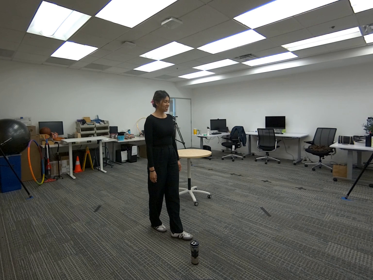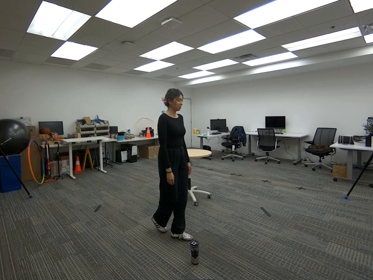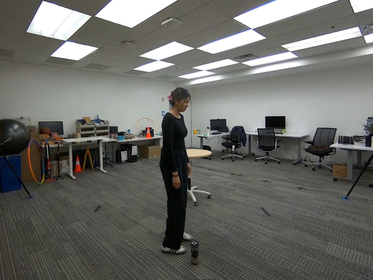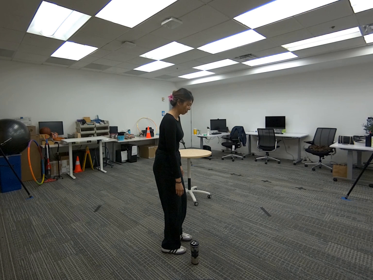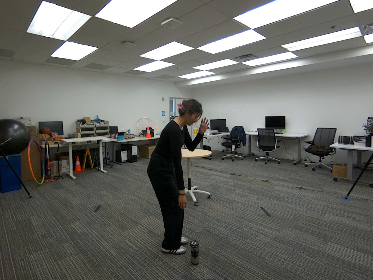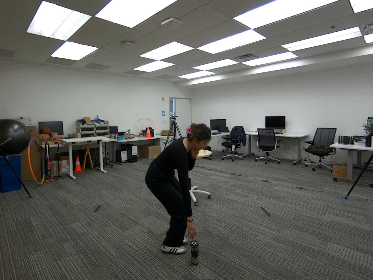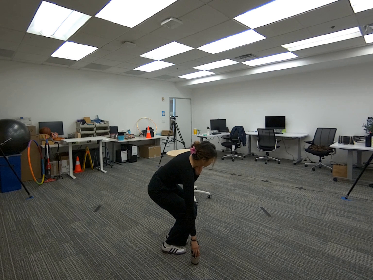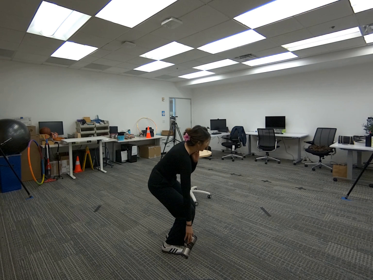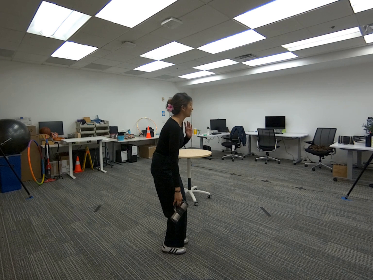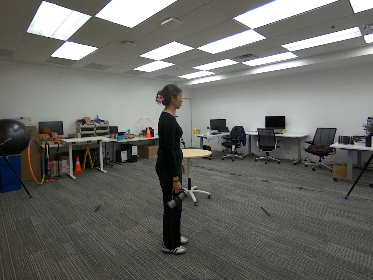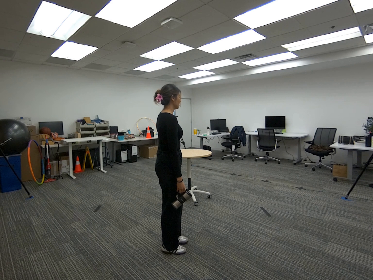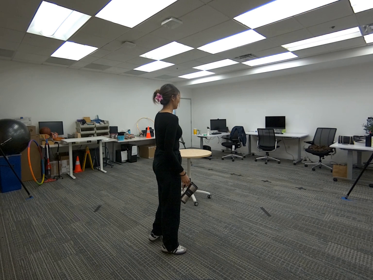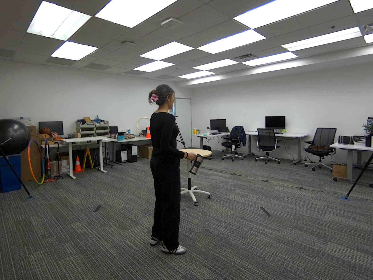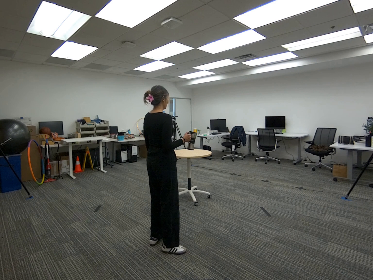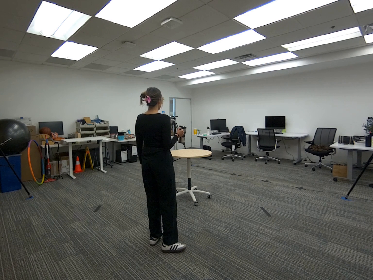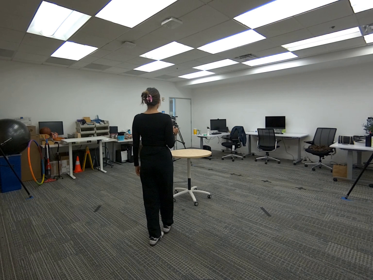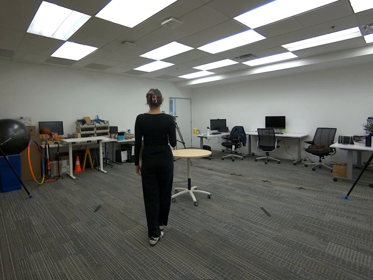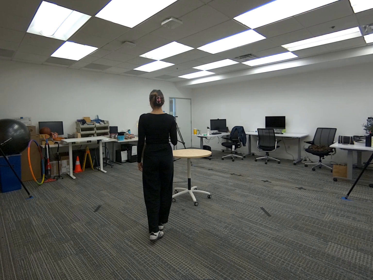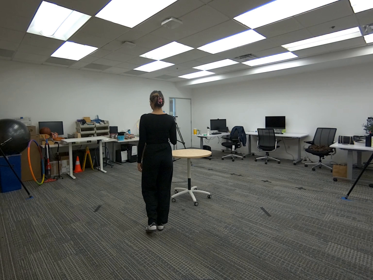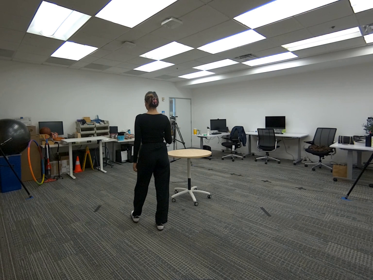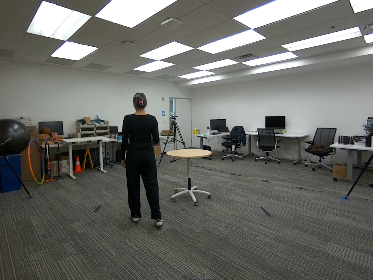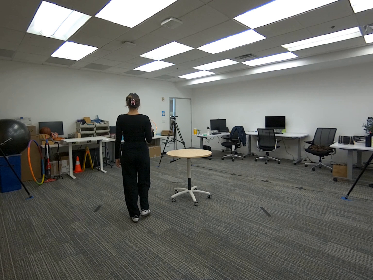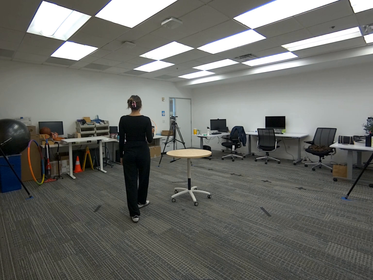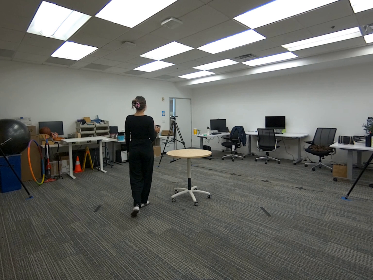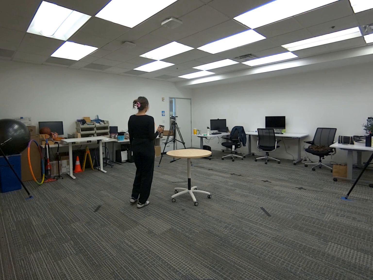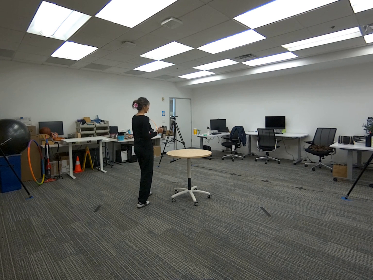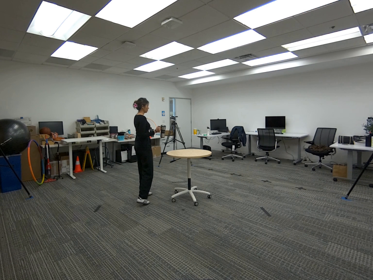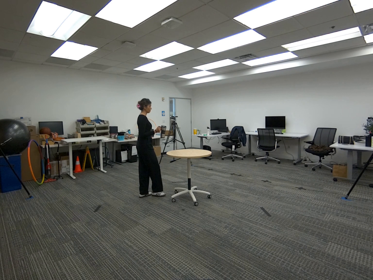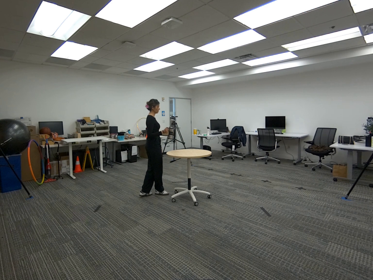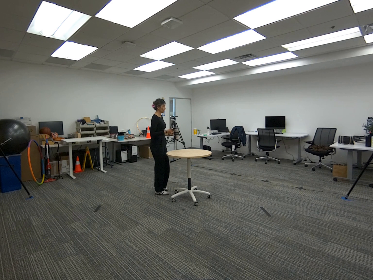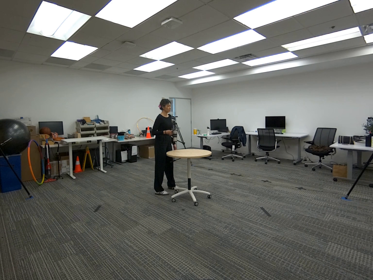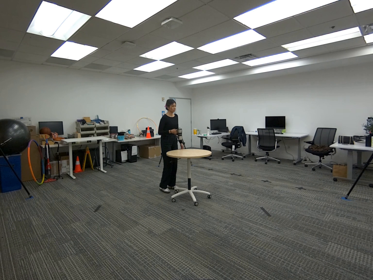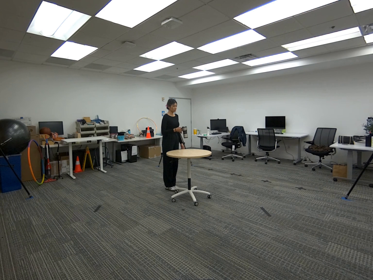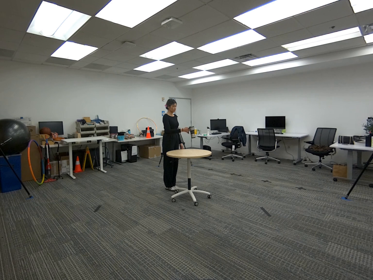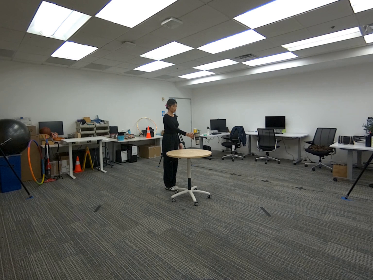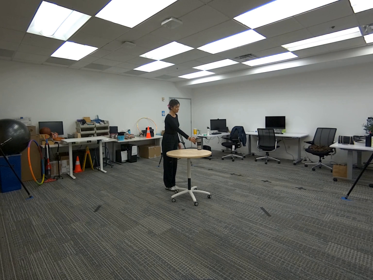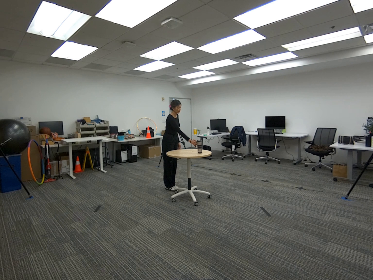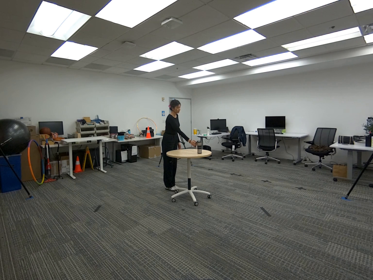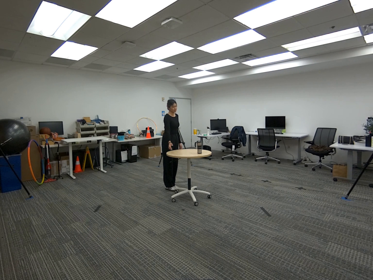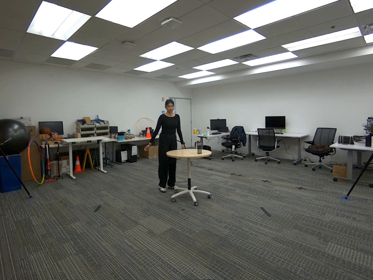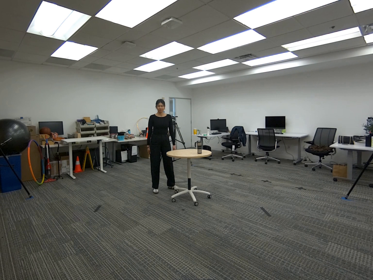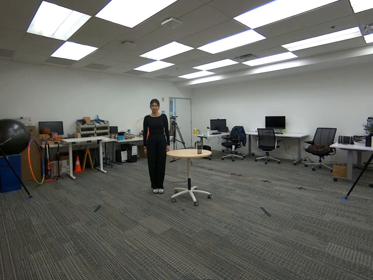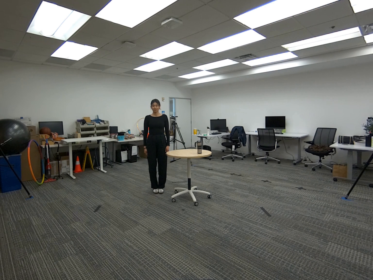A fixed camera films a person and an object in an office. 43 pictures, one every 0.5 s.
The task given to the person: Walk to the coffee mug on the ground, pick it up with your right hand and place the mug on the round table.
